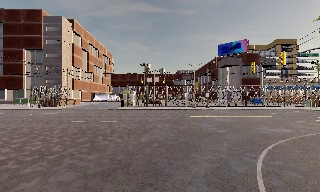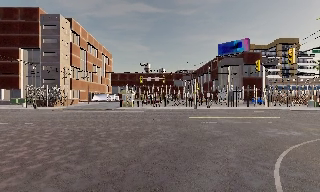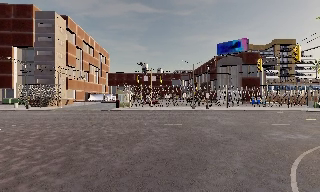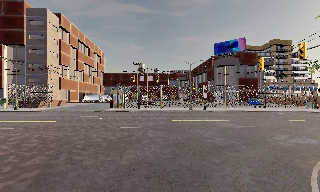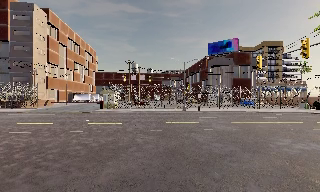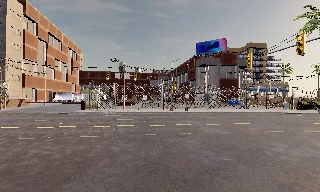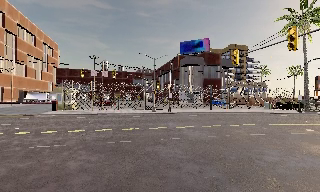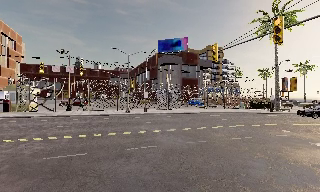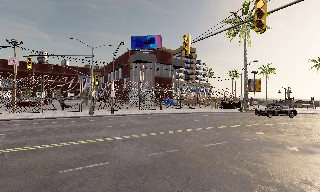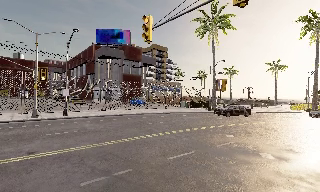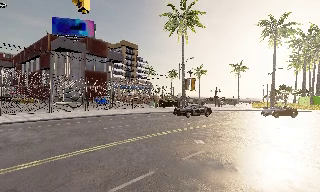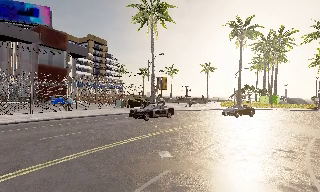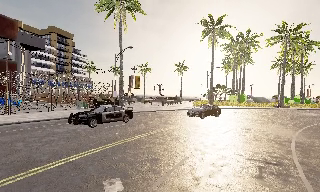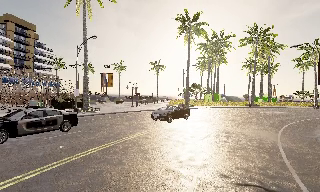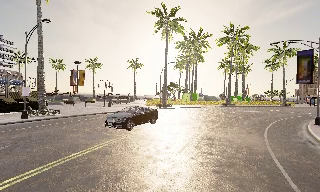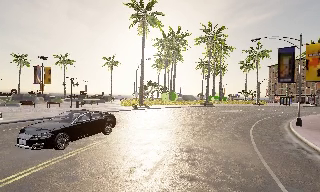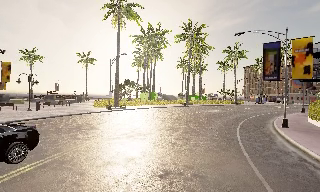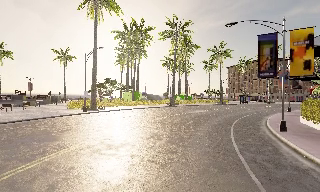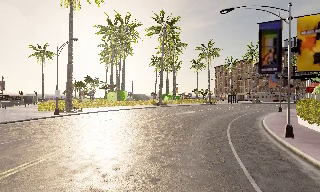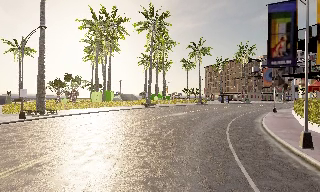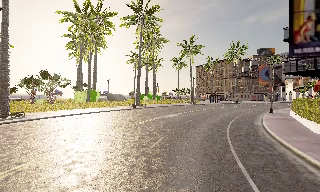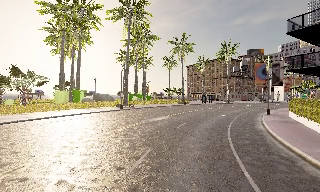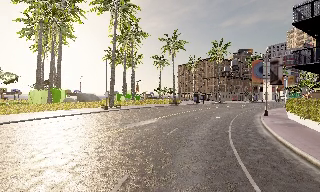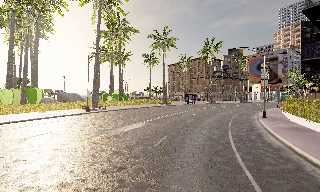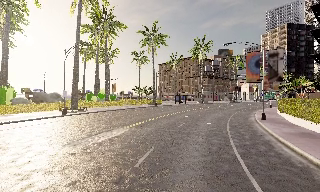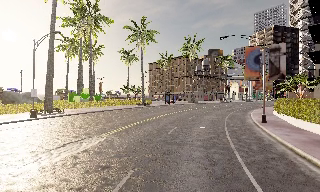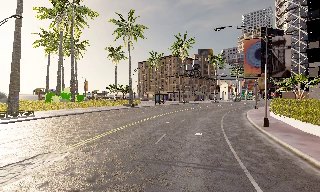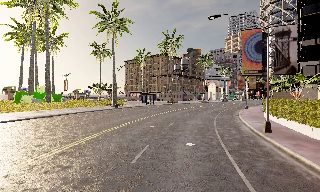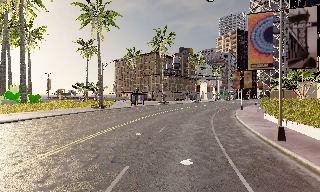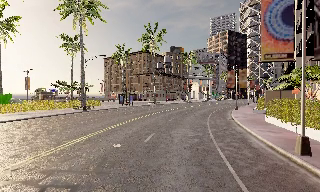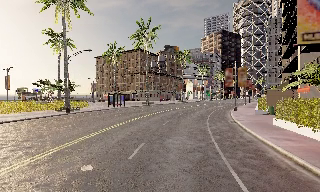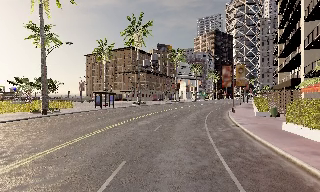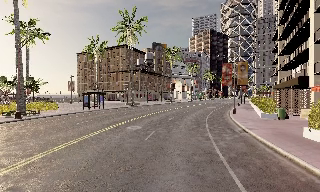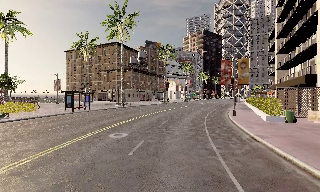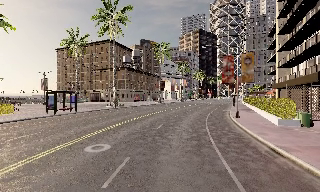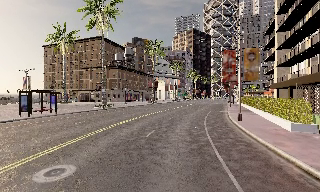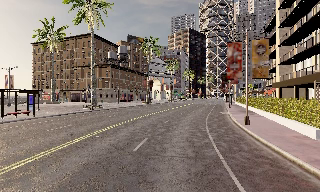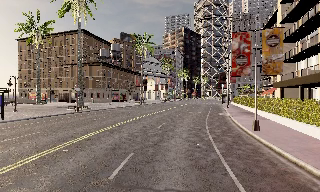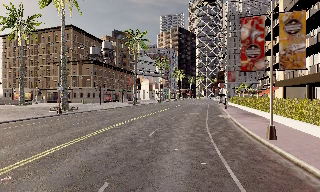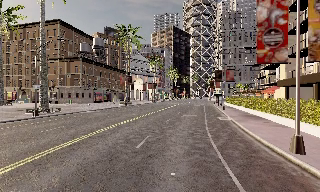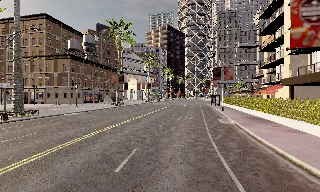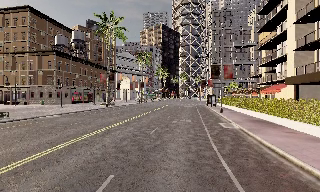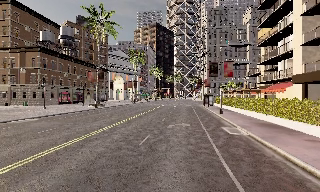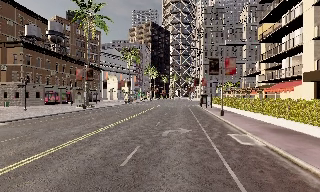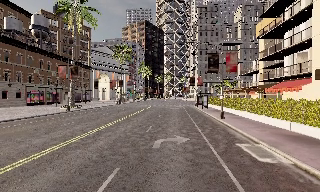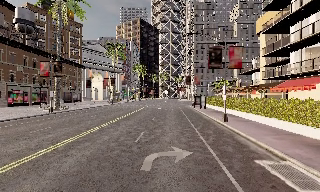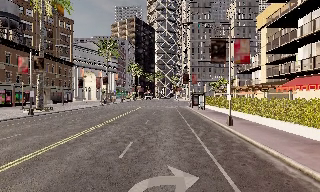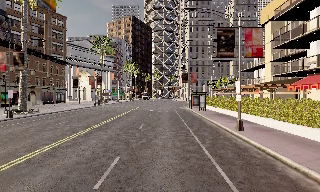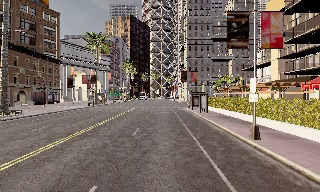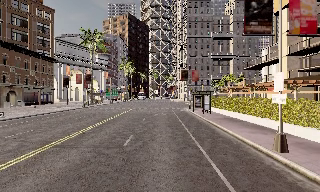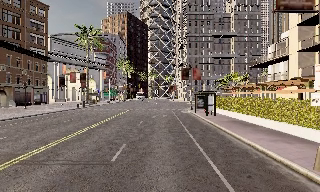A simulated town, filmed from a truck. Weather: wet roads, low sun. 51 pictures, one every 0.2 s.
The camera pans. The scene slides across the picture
to the left.
The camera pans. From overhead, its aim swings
clockwise.
0.0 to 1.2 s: The scene slides to the left, as the camera pans about 15 degrees to its right. It travels forward, about 7 m, so what stands in front looms larger. It gains speed.
1.2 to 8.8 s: The camera pans to its right, which is clockwise from overhead, by about 160 degrees. It travels forward, about 85 m.
8.8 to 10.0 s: The camera travels forward, about 12 m, so what stands in front looms larger.
The film runs forward here.
